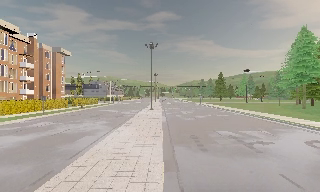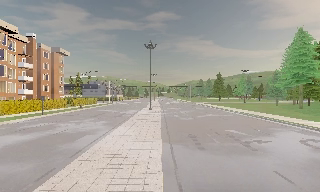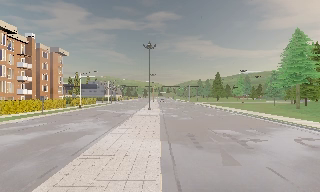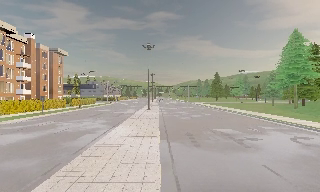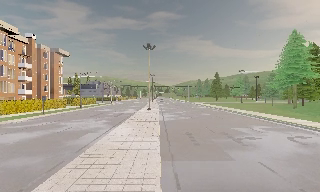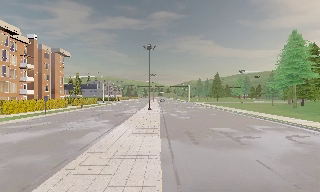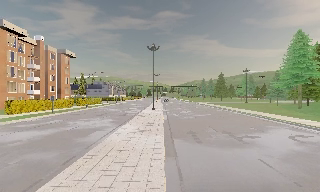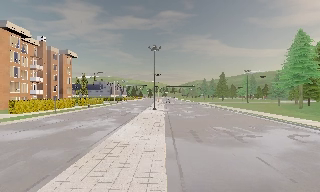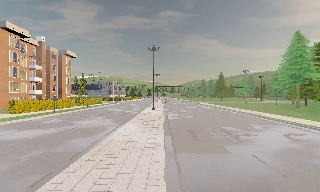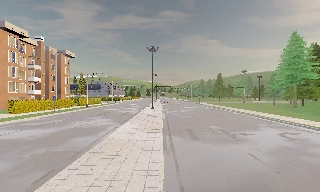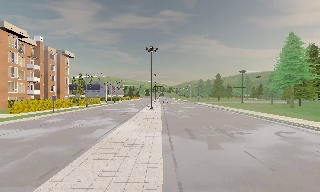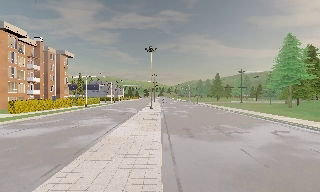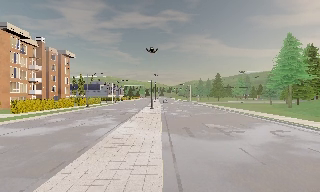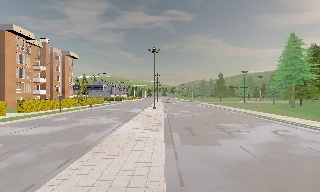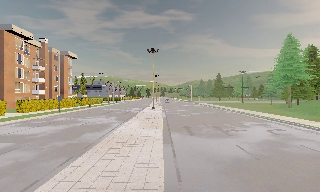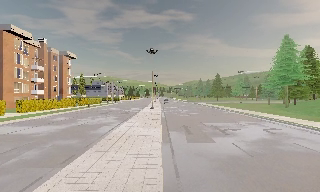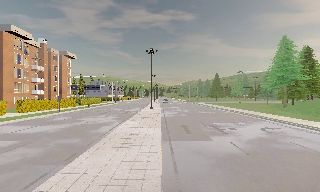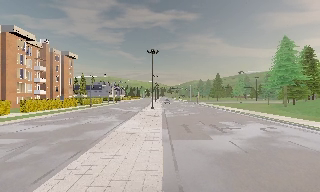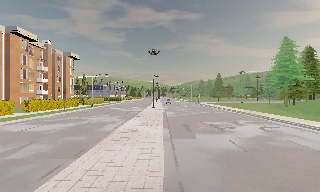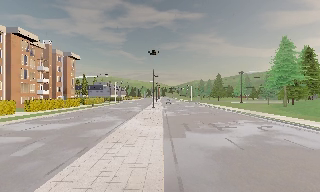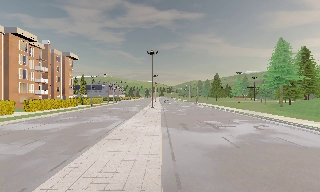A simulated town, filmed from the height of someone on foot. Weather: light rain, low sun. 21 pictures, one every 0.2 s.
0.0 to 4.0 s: The camera travels backward, about 5 m, so what stands in front gets smaller.
The film runs backward here.
